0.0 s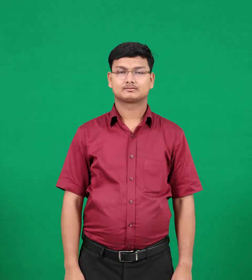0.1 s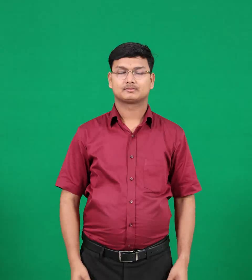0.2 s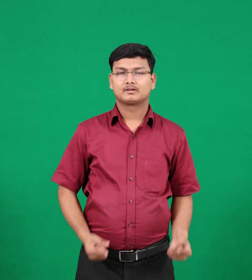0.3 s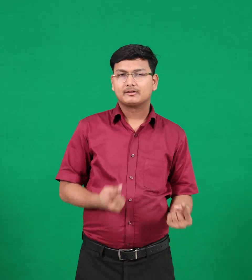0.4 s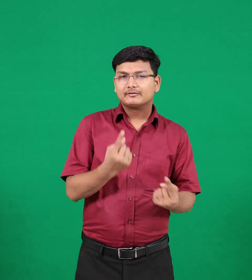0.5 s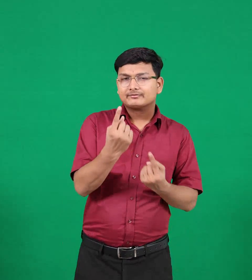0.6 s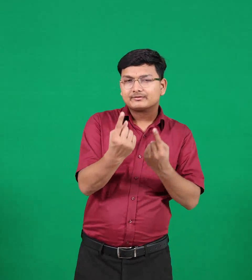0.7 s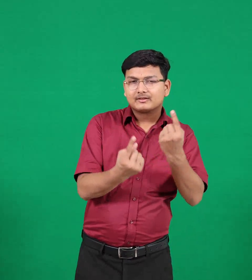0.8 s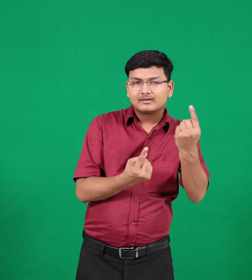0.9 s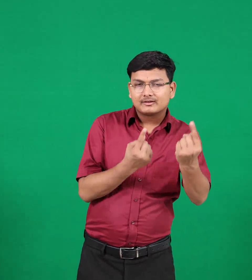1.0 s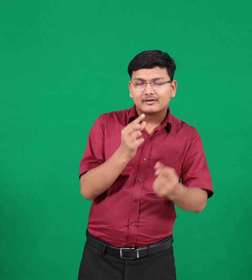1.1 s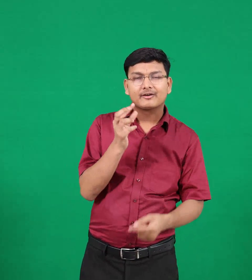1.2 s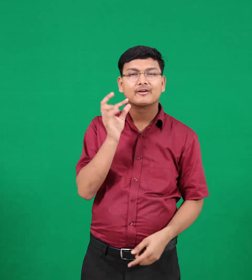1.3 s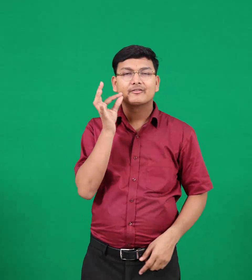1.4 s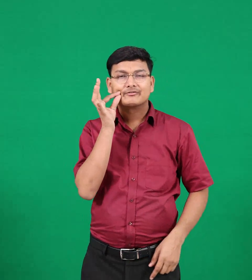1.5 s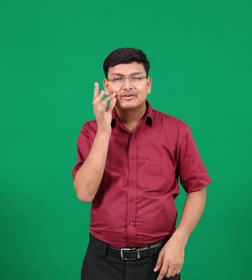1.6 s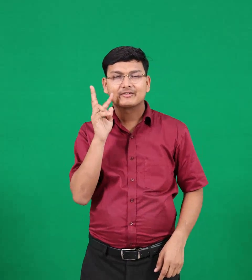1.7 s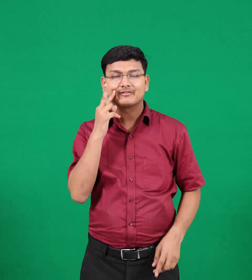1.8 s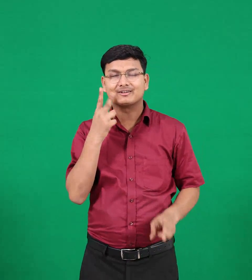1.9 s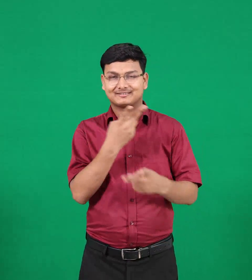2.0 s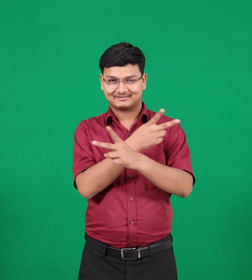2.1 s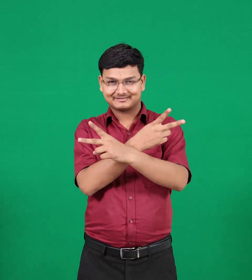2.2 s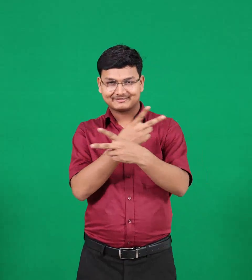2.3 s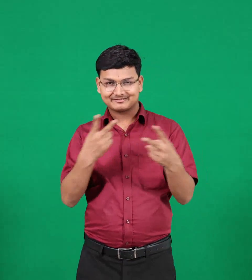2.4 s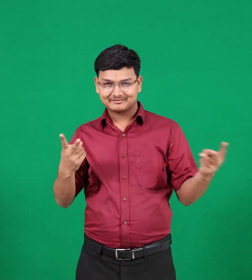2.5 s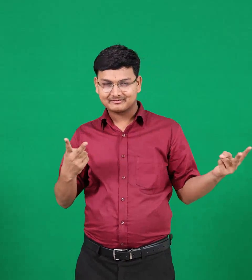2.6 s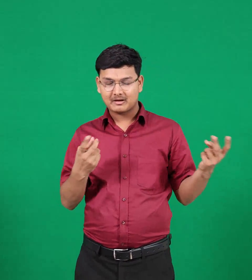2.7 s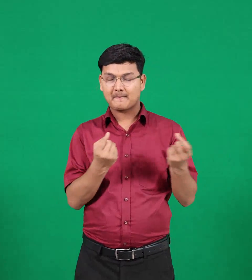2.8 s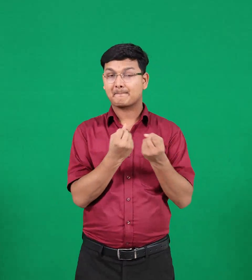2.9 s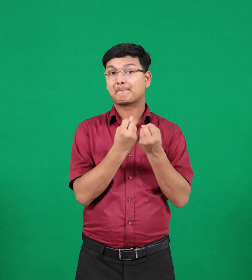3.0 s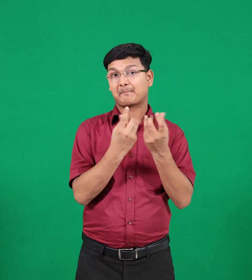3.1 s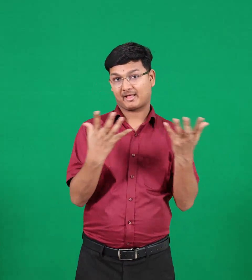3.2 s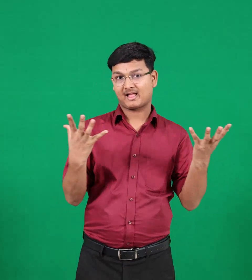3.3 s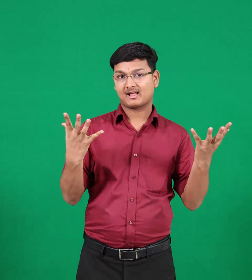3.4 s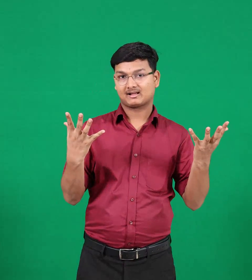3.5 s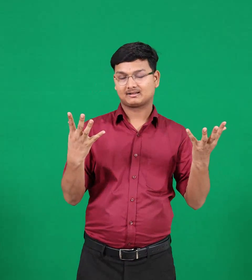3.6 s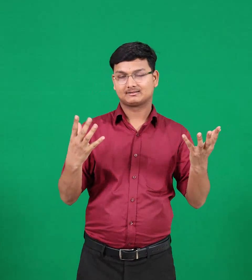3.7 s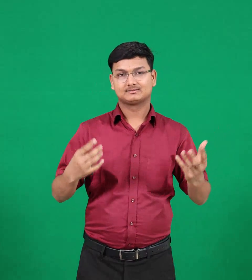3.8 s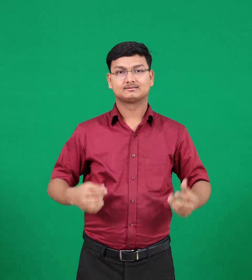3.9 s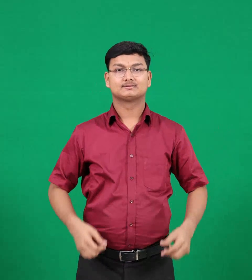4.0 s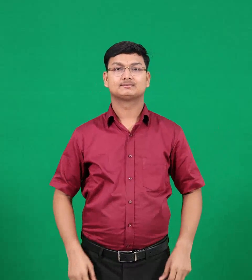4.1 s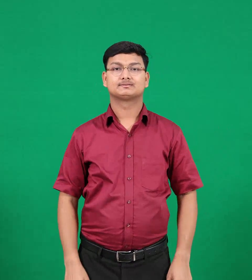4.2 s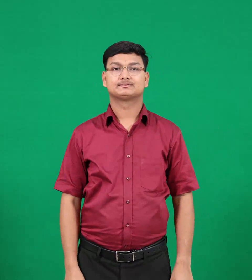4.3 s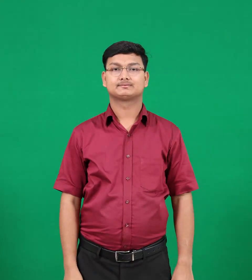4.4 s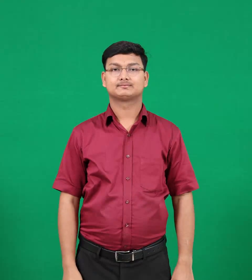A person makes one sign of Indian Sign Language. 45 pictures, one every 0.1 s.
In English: crops
